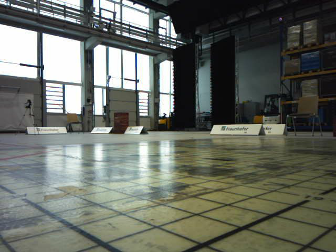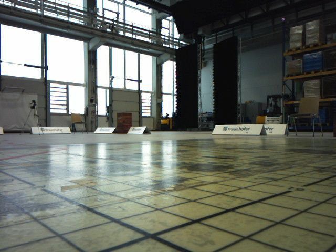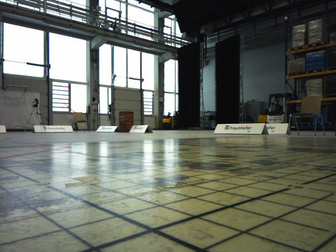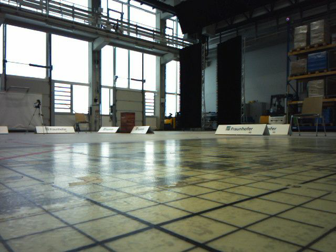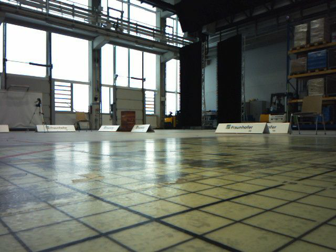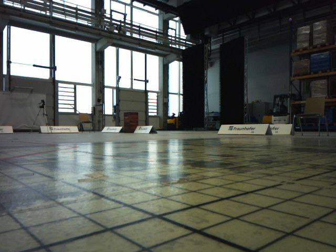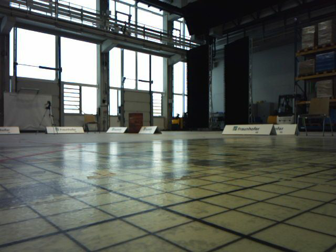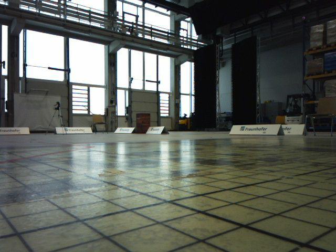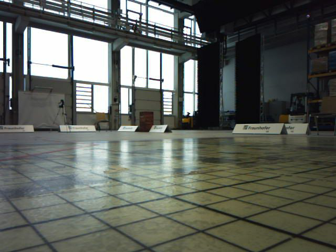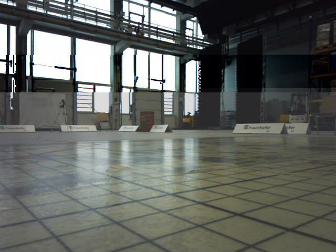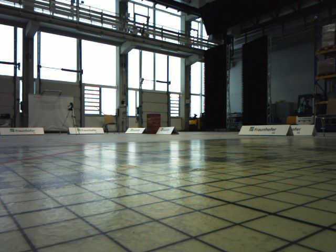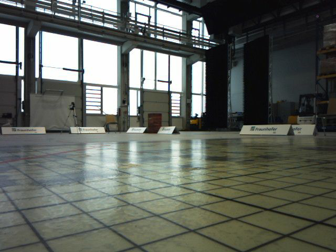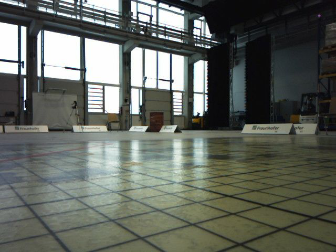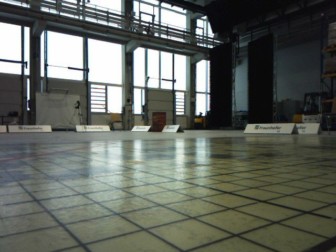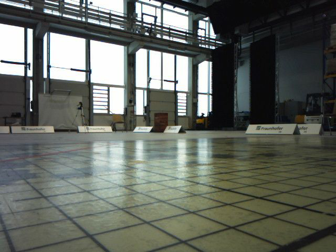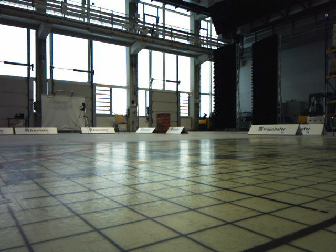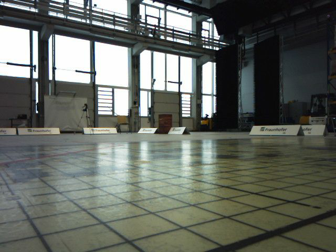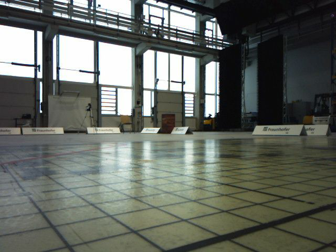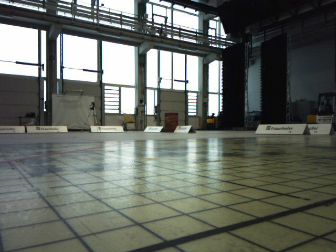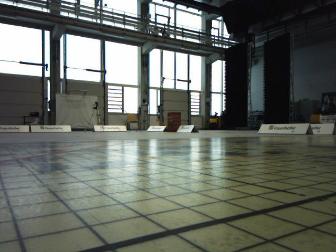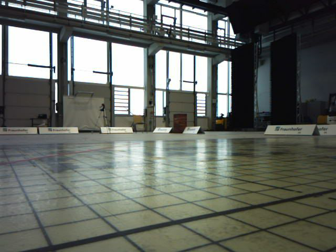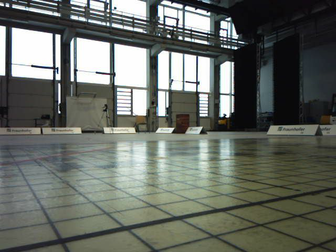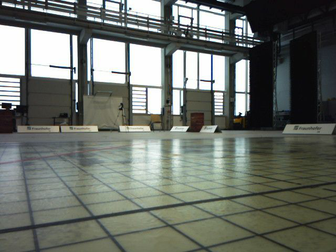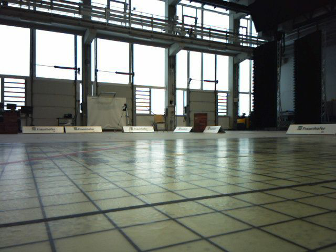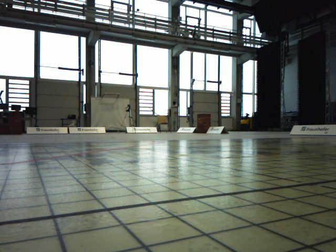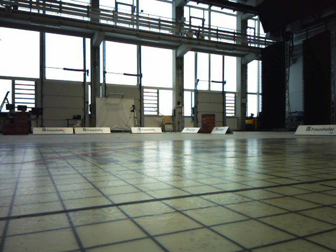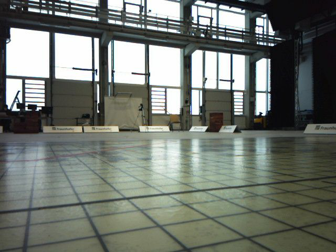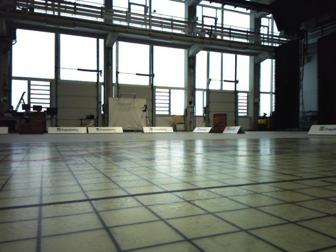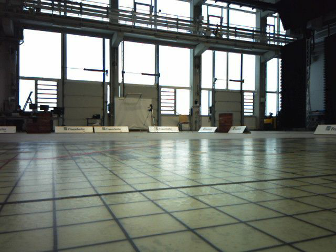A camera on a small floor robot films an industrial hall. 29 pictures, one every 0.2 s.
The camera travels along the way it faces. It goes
backward.
0.0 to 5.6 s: The scene slides to the right, as the camera pans about 20 degrees to its left. It travels backward, about 1 m, so what stands in front gets smaller.
The film runs backward here.
